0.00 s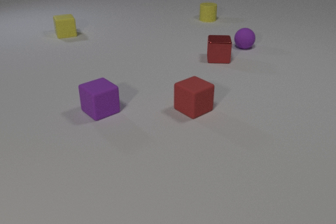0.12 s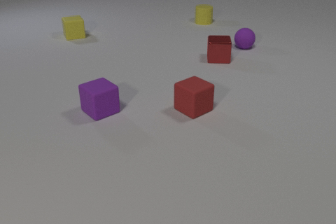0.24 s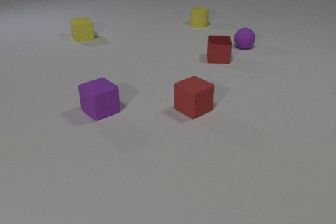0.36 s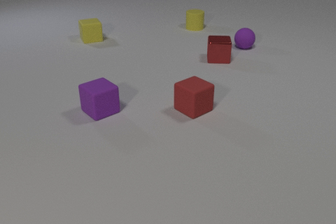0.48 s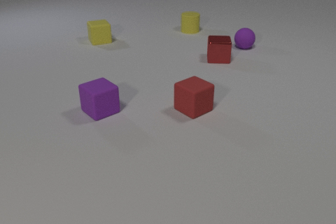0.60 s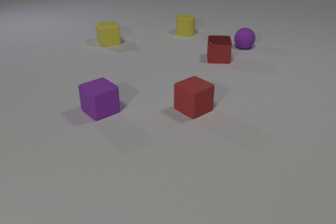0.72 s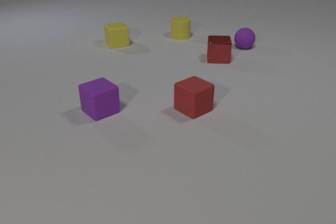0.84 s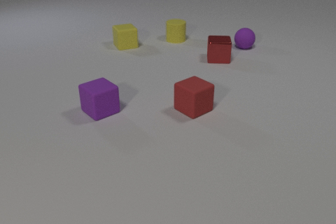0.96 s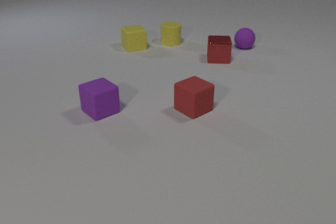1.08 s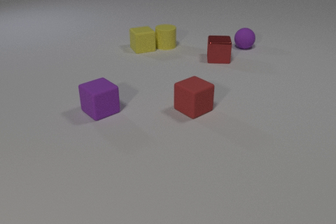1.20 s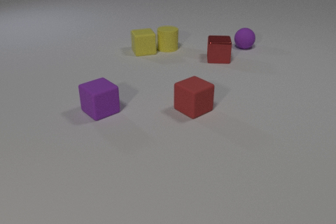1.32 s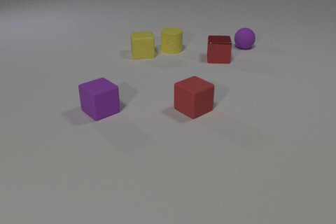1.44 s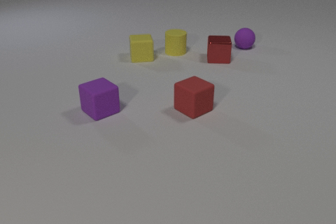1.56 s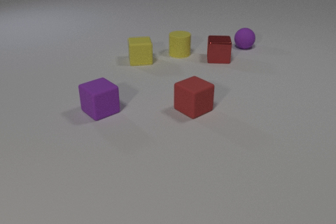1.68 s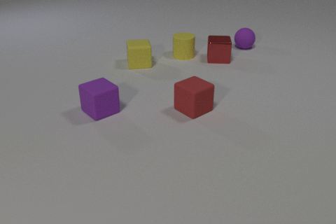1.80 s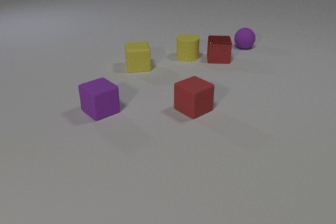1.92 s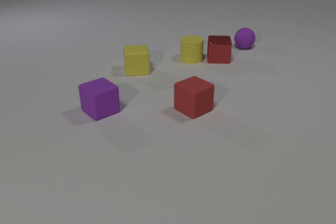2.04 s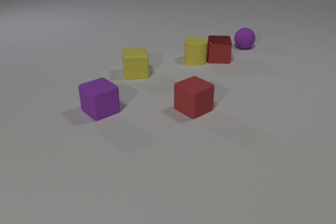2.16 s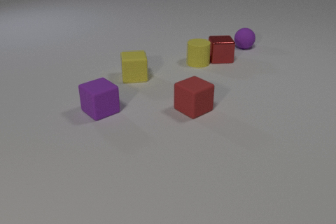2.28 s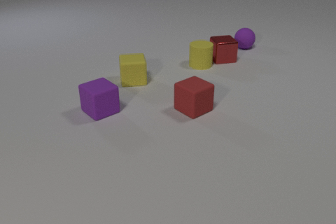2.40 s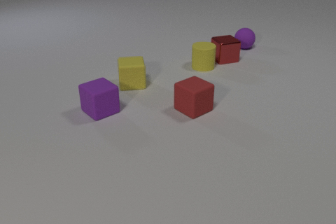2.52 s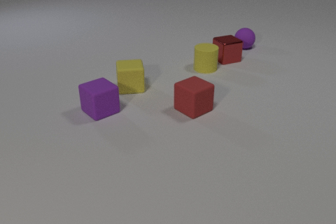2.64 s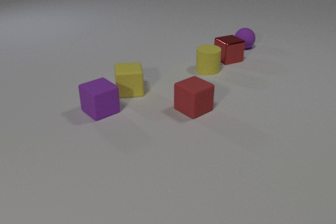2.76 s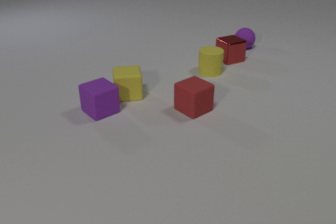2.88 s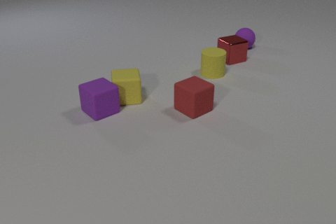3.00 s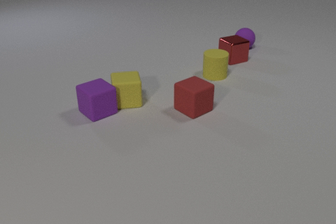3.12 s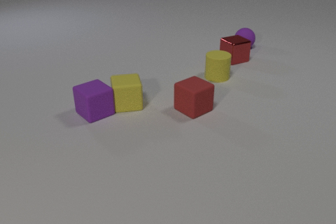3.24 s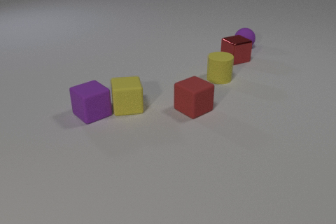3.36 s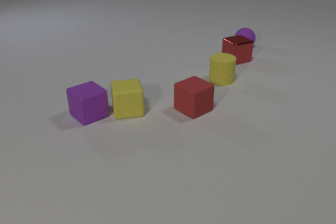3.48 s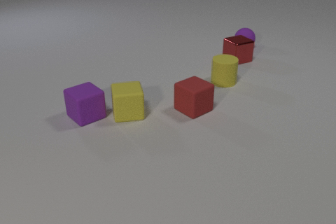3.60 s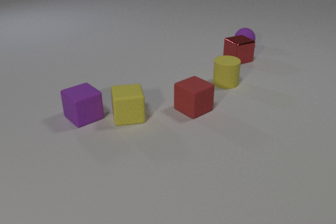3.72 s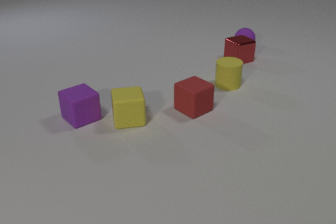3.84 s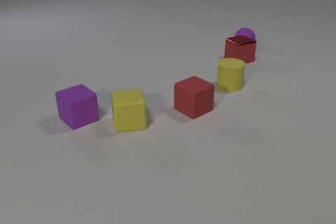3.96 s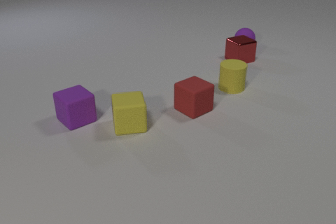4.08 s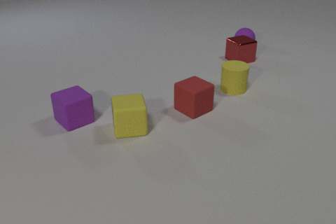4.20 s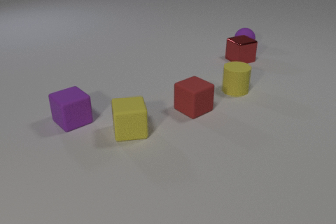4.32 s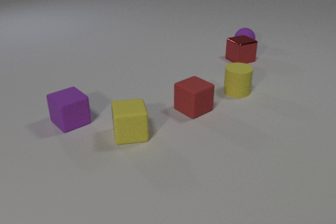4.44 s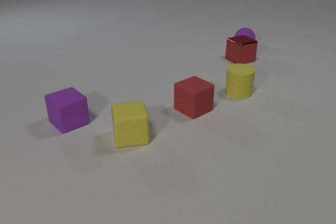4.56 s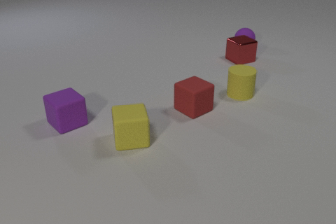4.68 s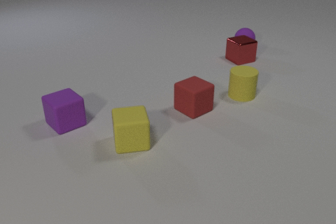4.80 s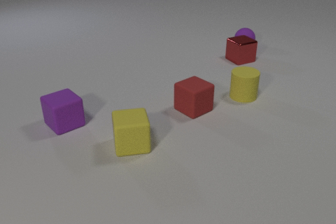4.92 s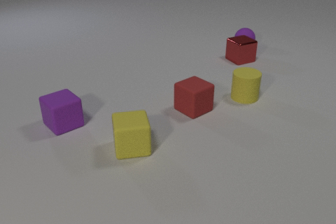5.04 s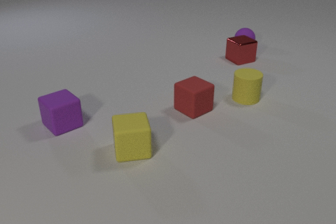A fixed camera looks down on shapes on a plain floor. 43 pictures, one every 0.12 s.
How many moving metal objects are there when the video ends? 0.
What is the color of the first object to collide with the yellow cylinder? yellow.
Are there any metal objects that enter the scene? no.
0.00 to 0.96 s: The yellow rubber cube slides to the right and toward the camera. The yellow rubber cylinder slides toward the camera and to the left.
0.96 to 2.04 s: The yellow rubber cube slides toward the camera. The yellow rubber cylinder slides toward the camera and to the right. The yellow rubber cube and the yellow rubber cylinder collide. The yellow rubber cylinder and the red metal cube collide.
2.04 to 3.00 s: The yellow rubber cube slides toward the camera. The yellow rubber cylinder slides toward the camera and to the right. The red metal cube slides to the right, spins counterclockwise seen from above by about 30 degrees, its near face sliding to the right. The yellow rubber cube and the purple rubber cube collide.
3.00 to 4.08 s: The yellow rubber cube slides toward the camera. The yellow rubber cylinder slides toward the camera and to the right. The purple rubber cube slides to the left and toward the camera. The red metal cube slides to the right.
4.08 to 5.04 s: The yellow rubber cube slides toward the camera. The yellow rubber cylinder slides toward the camera and to the right. The purple rubber cube slides to the left.
